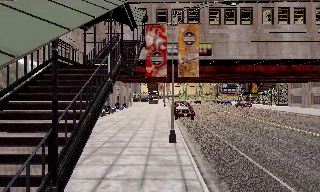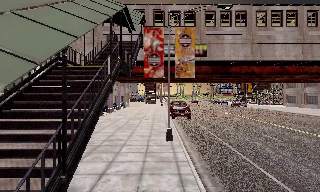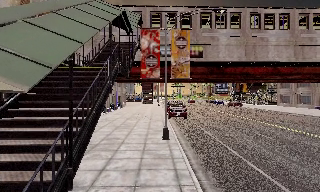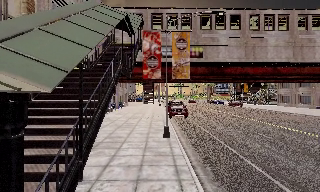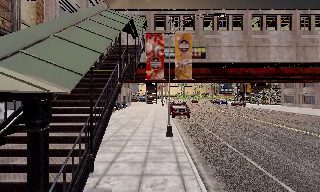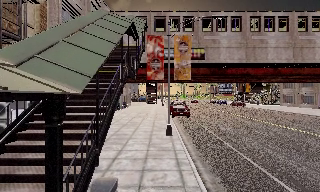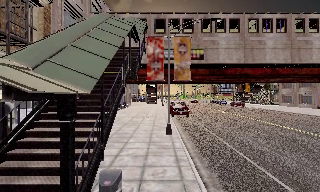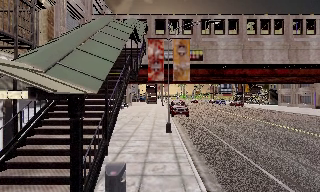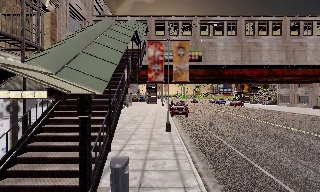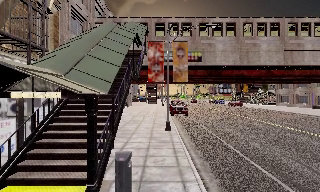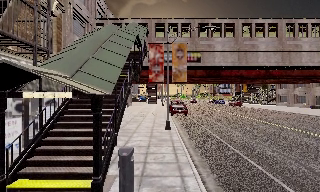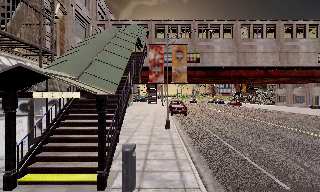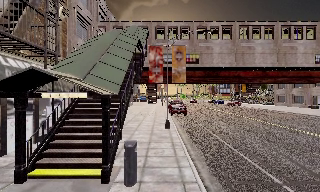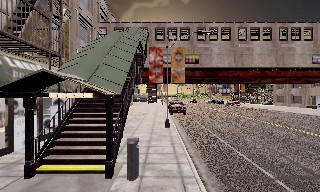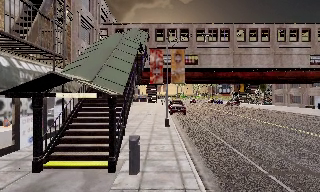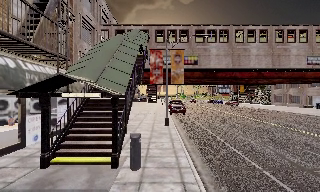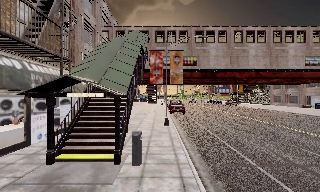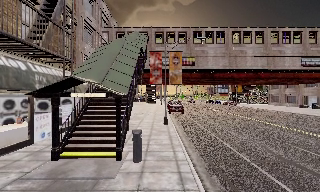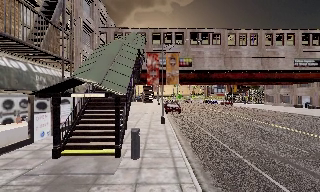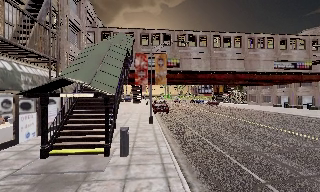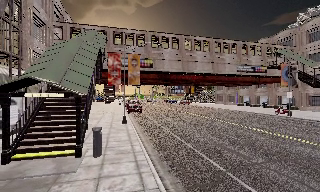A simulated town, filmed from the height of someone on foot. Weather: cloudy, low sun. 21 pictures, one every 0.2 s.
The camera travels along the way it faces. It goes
backward.
0.0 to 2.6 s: The camera travels backward, about 4 m, so what stands in front gets smaller.
2.6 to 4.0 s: The camera swings to its right by about 15 degrees, and the scene slides to the left. It travels backward, about 2 m, so what stands in front gets smaller.
The film runs backward here.
